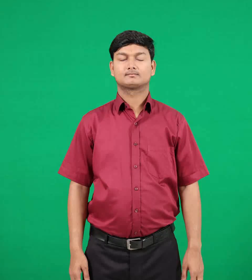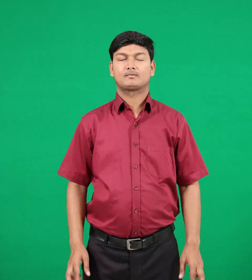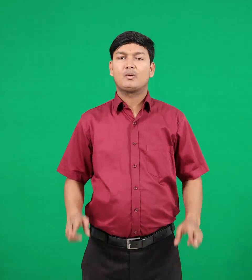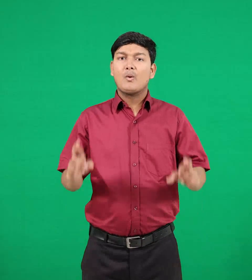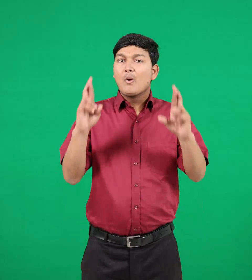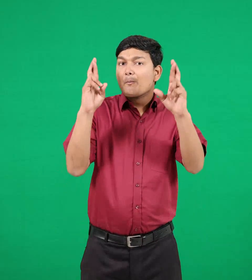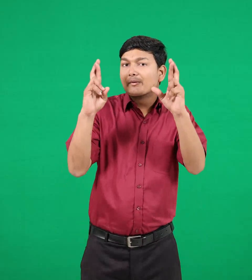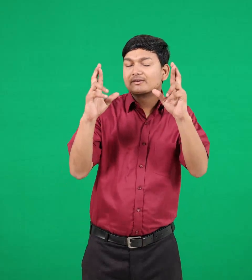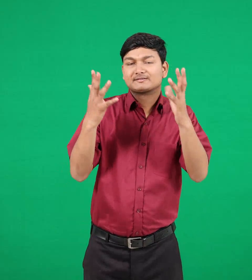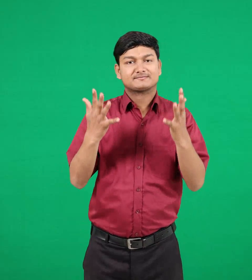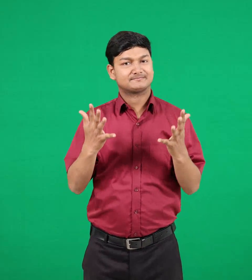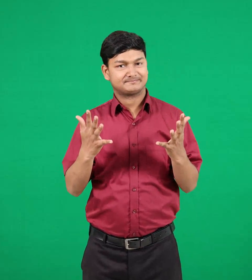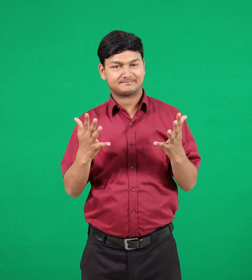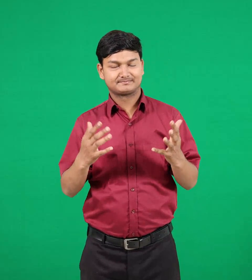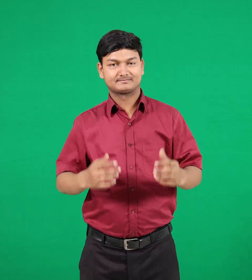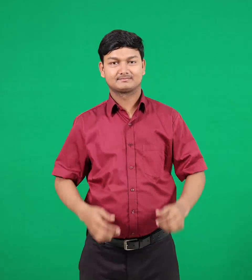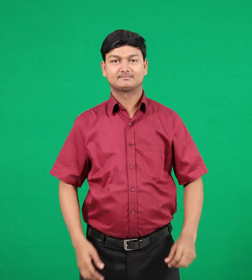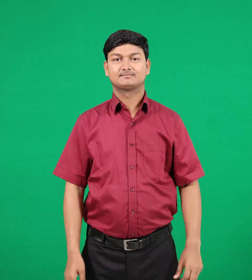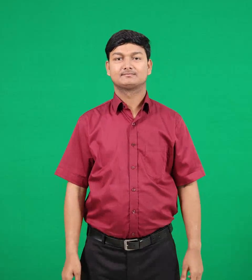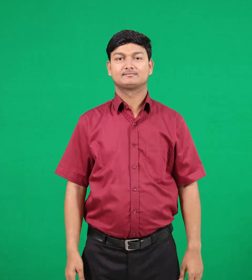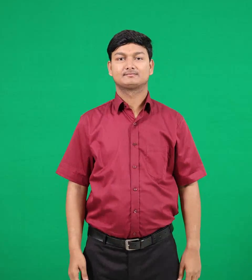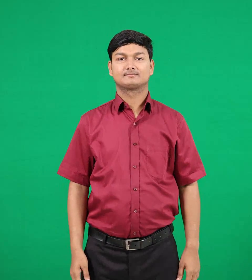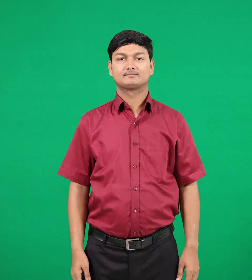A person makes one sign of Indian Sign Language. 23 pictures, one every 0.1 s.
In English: hopelesss
